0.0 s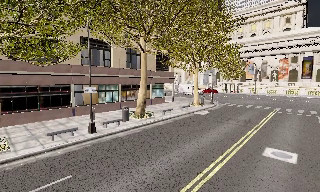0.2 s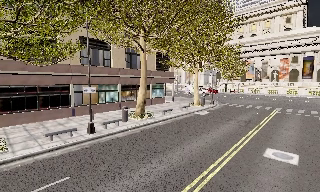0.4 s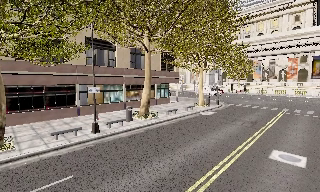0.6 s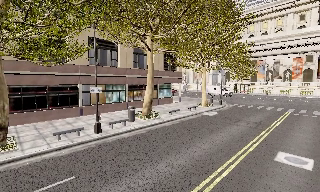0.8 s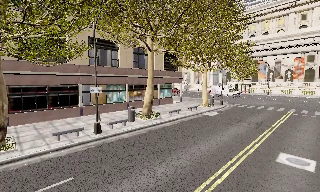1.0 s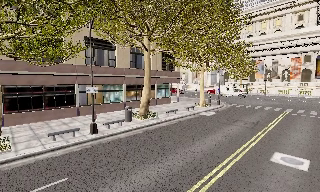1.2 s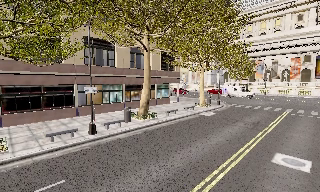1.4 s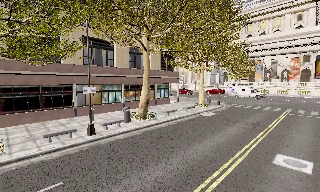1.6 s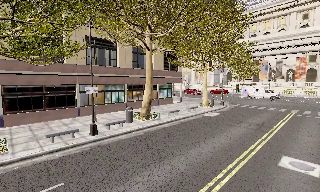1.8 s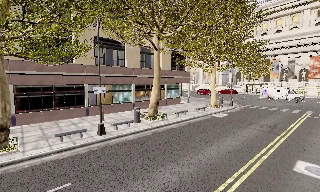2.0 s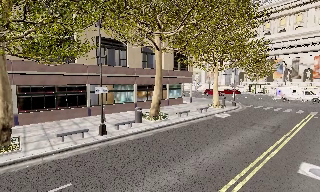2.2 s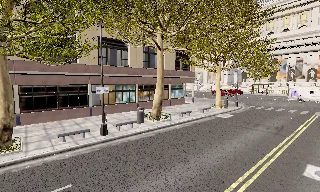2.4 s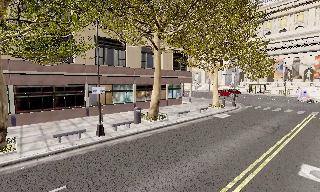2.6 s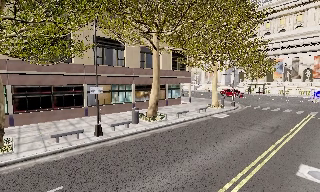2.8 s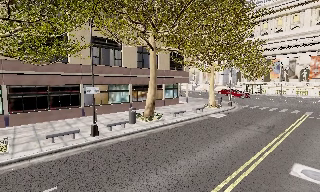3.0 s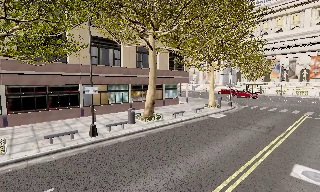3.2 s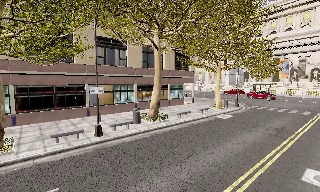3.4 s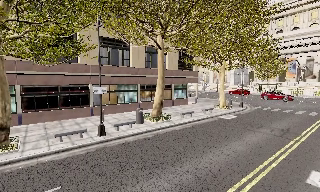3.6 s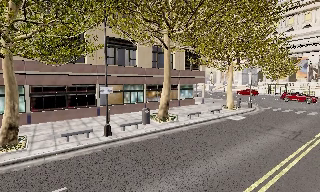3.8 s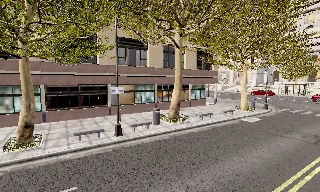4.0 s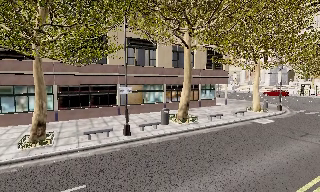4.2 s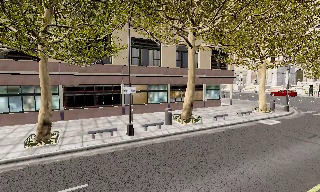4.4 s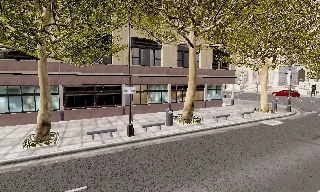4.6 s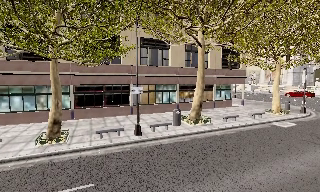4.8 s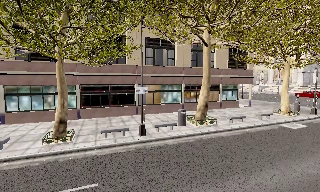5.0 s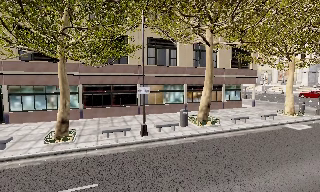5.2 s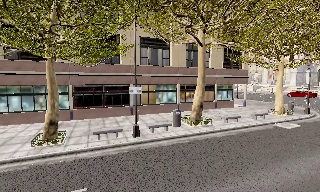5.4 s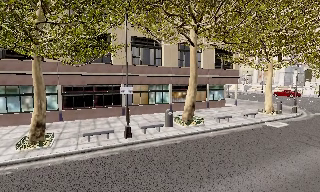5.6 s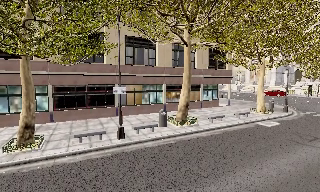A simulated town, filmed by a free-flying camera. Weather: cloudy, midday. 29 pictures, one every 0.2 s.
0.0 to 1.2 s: The camera shifts only a little, or ends up much as it began.
1.2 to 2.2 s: The camera travels forward, about 0.5 m, so what stands in front looms larger.
2.2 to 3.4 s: The camera shifts only a little, or ends up much as it began.
3.4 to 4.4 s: The camera pans to its left, which is counterclockwise from overhead, by about 10 degrees. It travels forward, about 0.5 m, so what stands in front looms larger.
4.4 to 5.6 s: The camera shifts only a little, or ends up much as it began.
The film runs forward here.
